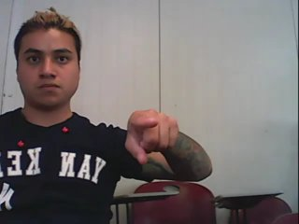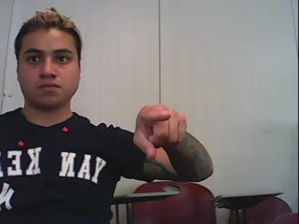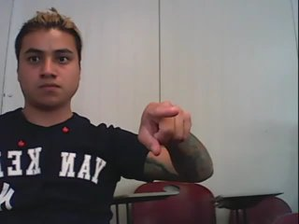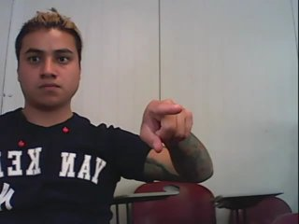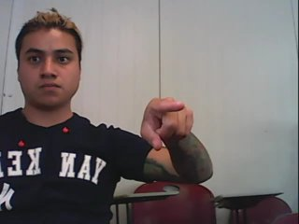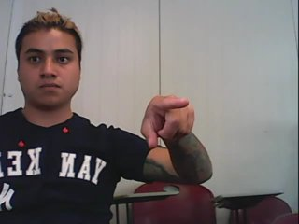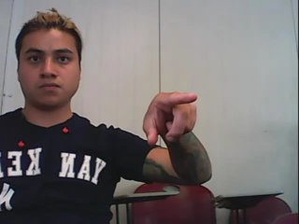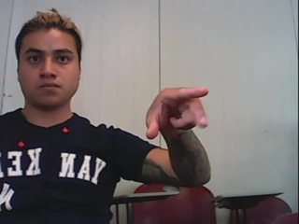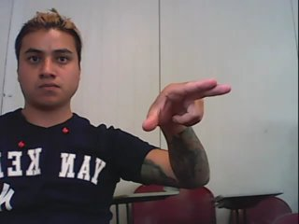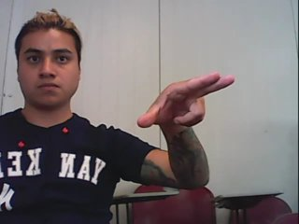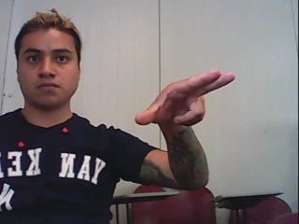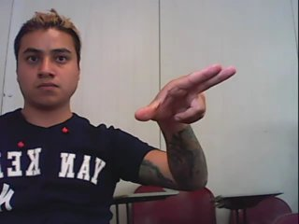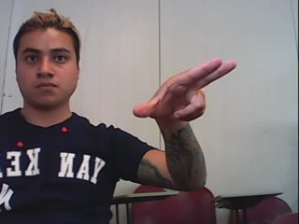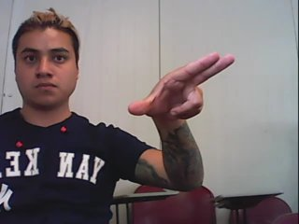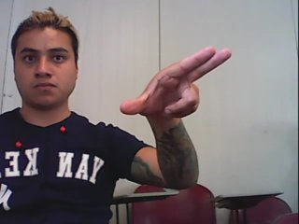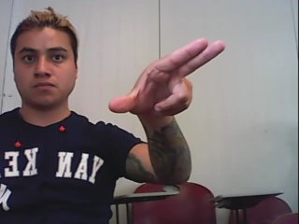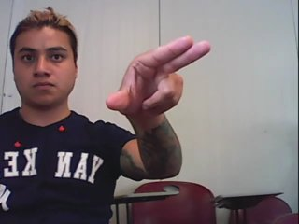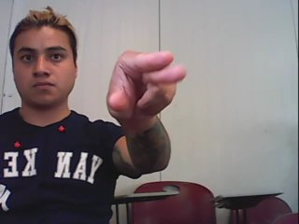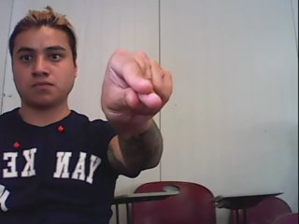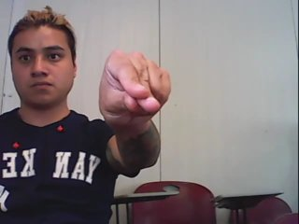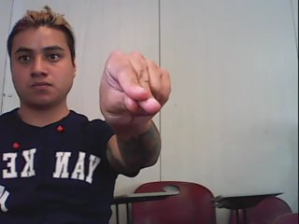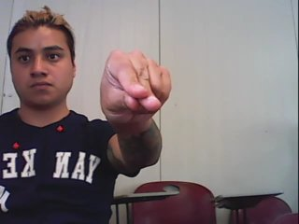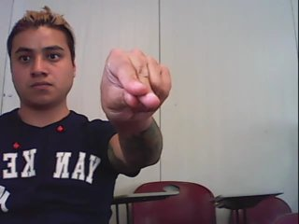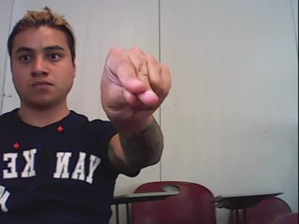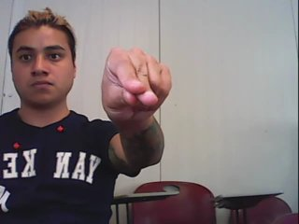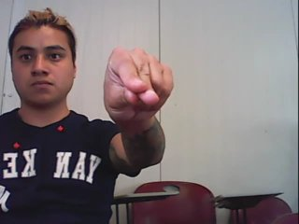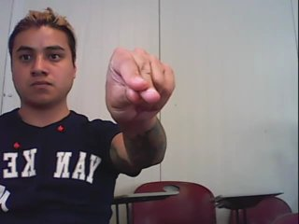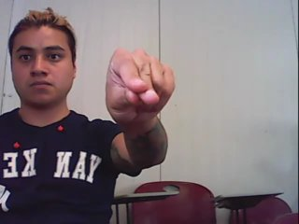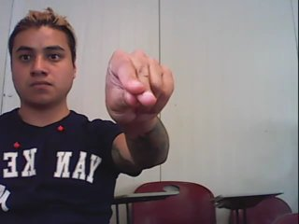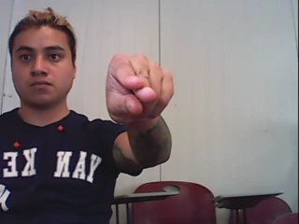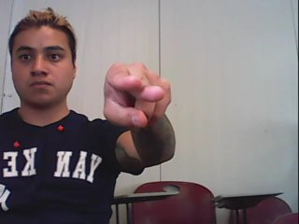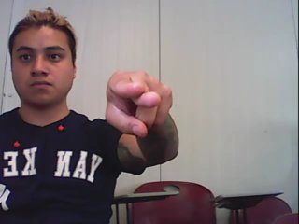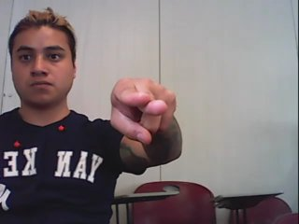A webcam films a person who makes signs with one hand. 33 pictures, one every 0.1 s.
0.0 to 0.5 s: Pointing with one finger.
0.6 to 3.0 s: Zoom out.
